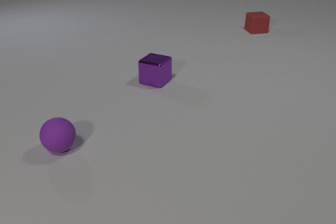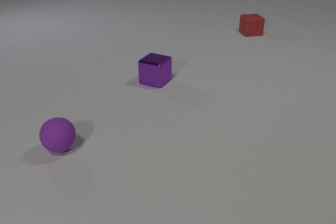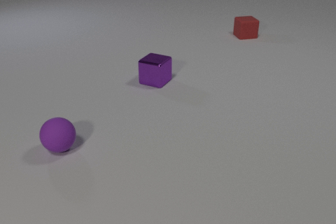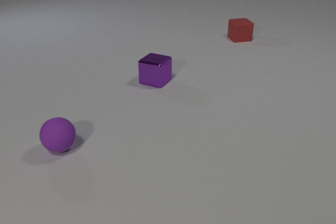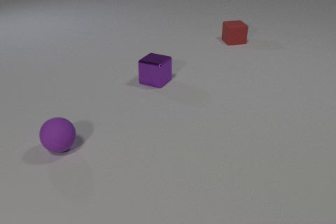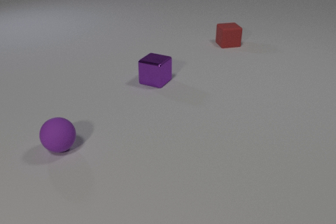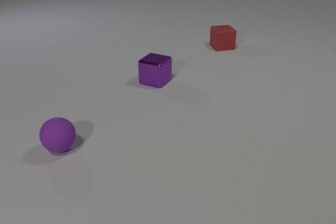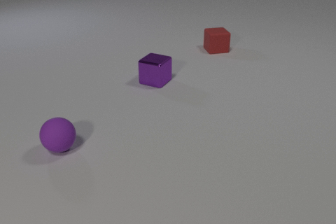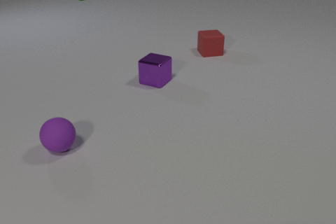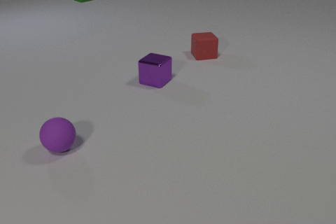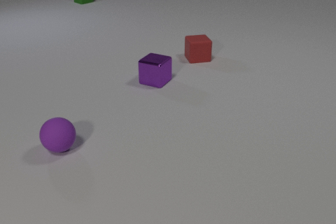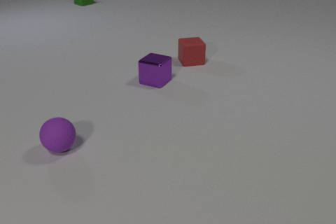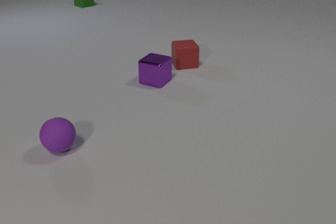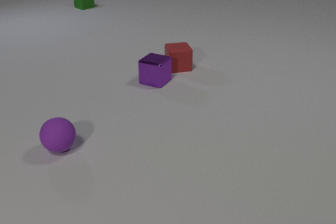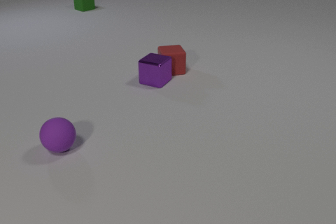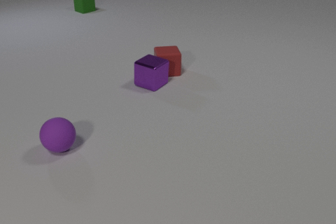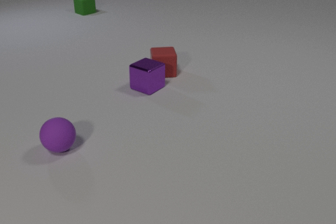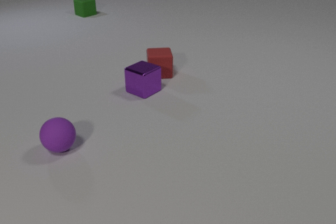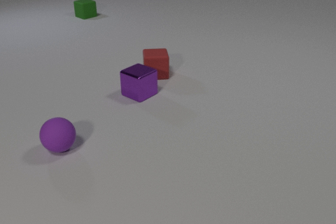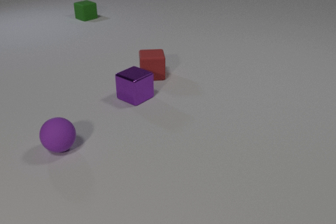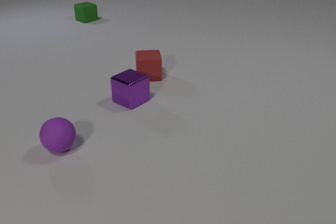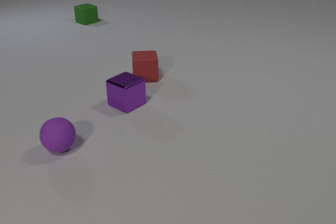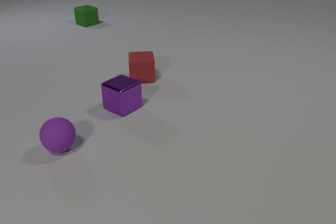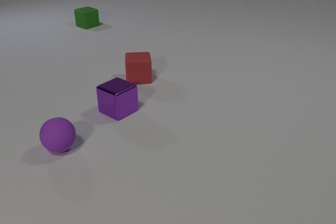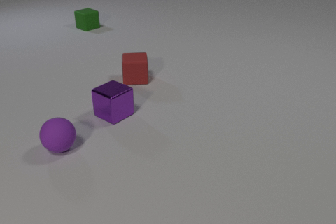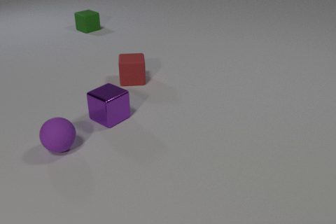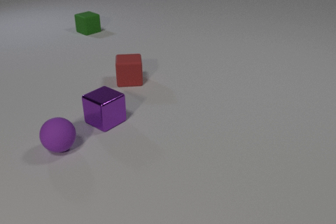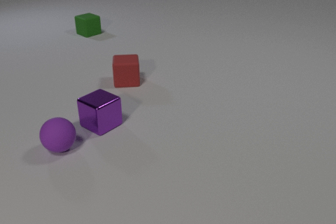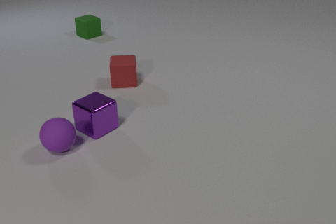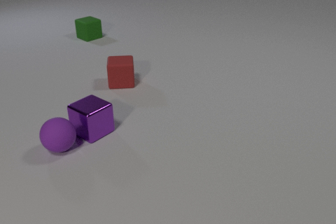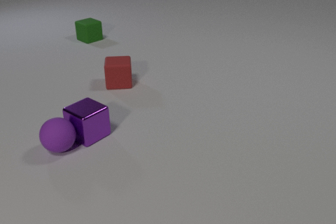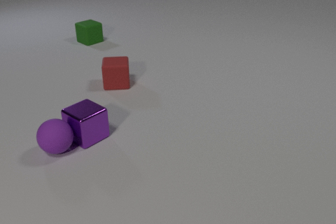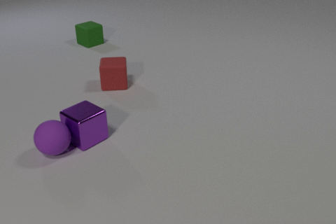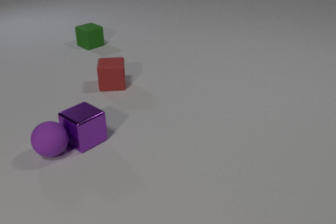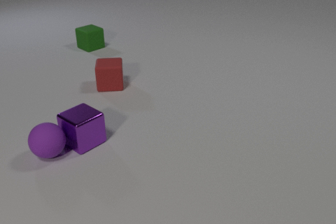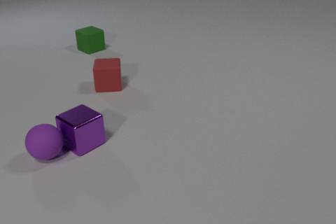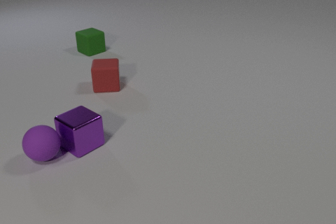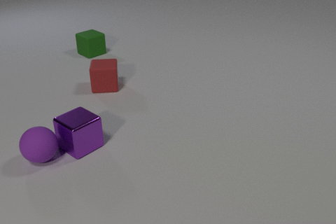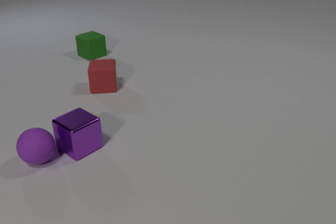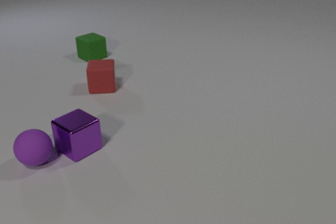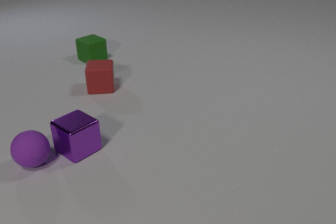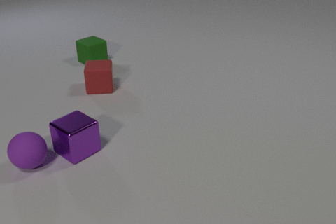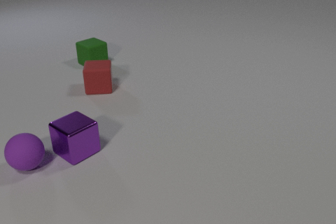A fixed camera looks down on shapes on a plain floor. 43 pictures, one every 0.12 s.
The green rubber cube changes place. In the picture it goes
toward the camera.
The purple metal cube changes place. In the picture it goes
toward the camera.
0.00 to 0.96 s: The red rubber cube slides toward the camera and to the left. The green rubber cube comes in at the top edge, slides toward the camera.
0.96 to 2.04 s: The red rubber cube slides toward the camera and to the left. The purple metal cube slides toward the camera and to the left. The green rubber cube slides toward the camera. The red rubber cube and the purple metal cube collide.
2.04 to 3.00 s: The red rubber cube slides to the left and toward the camera. The purple metal cube slides toward the camera and to the left. The green rubber cube slides toward the camera.
3.00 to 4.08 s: The red rubber cube slides to the left and toward the camera. The purple metal cube slides toward the camera and to the left. The green rubber cube slides toward the camera. The purple rubber sphere rolls to the left and toward the camera. The purple metal cube and the purple rubber sphere collide.
4.08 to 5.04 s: The red rubber cube slides to the left. The purple metal cube slides toward the camera and to the left. The green rubber cube slides toward the camera. The purple rubber sphere rolls to the left and toward the camera.
What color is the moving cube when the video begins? red.
How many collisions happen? 2.
What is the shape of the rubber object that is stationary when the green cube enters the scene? sphere.
